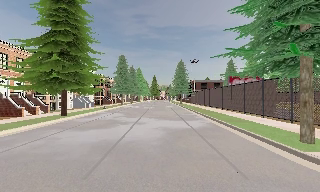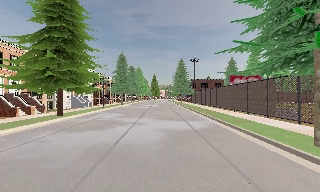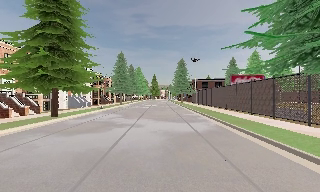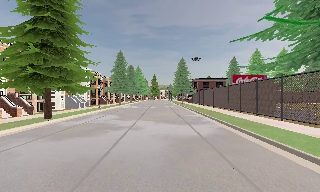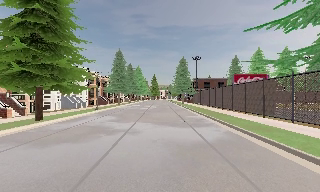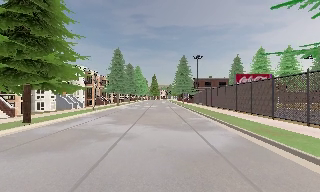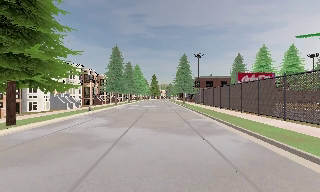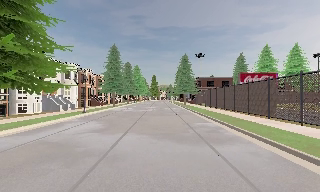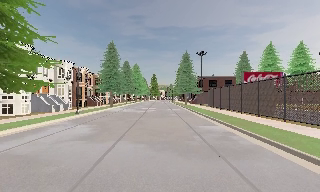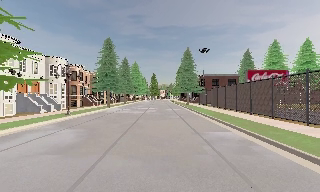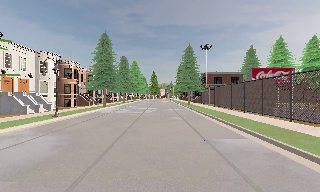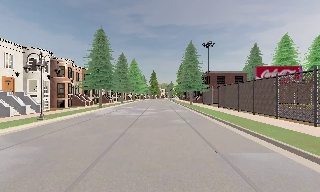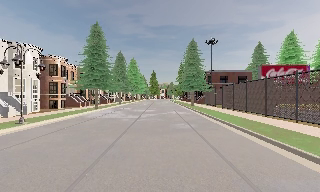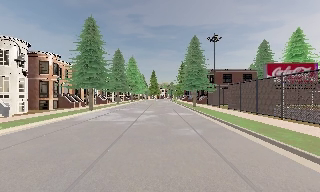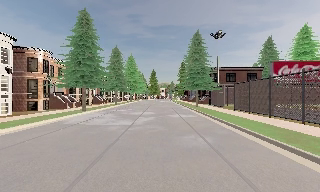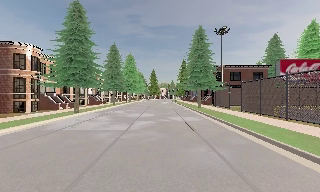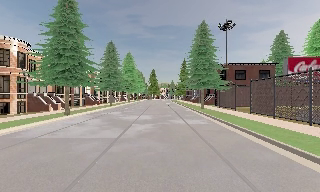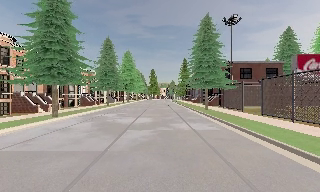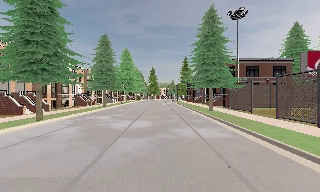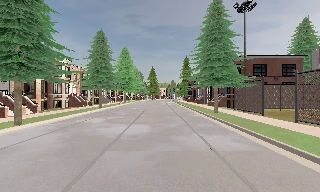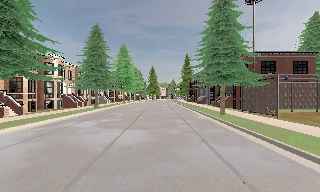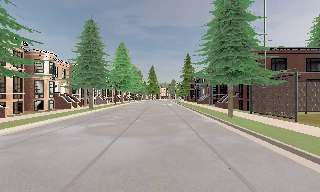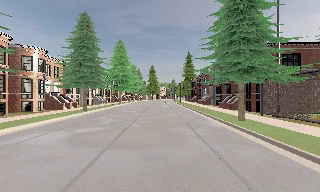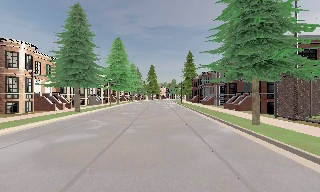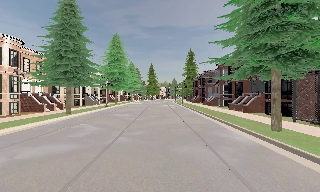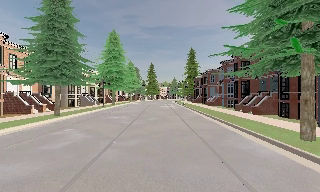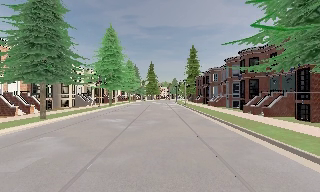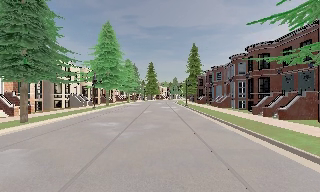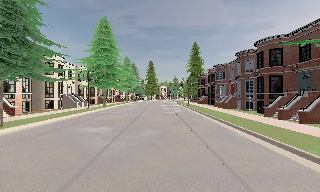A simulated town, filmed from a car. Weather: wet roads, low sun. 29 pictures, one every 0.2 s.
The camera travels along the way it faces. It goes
forward.
0.0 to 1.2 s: The camera travels forward, about 5 m, so what stands in front looms larger. It gains speed.
1.2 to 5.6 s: The camera travels forward, about 35 m, so what stands in front looms larger.
The film runs forward here.
